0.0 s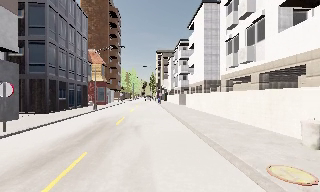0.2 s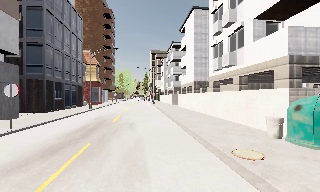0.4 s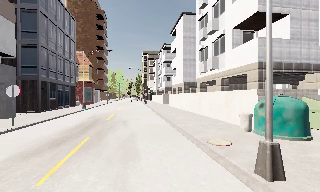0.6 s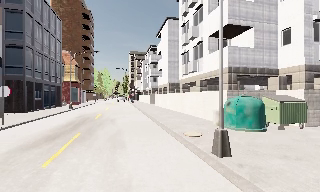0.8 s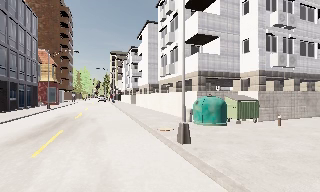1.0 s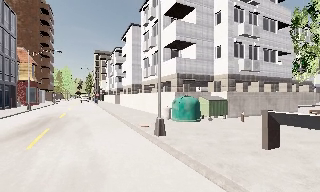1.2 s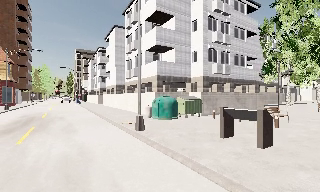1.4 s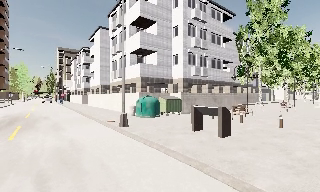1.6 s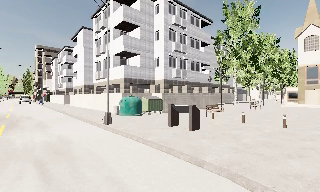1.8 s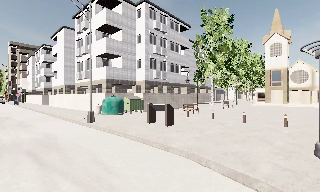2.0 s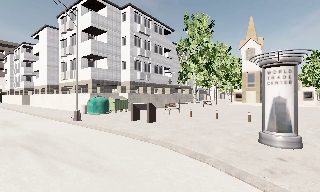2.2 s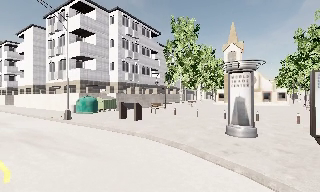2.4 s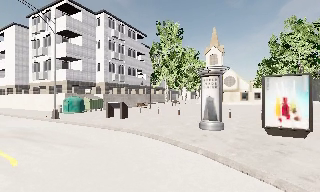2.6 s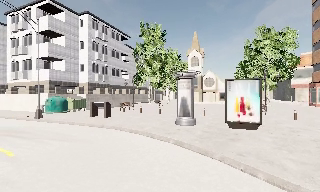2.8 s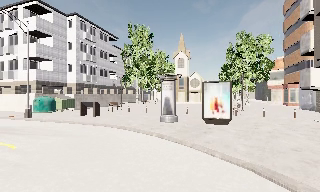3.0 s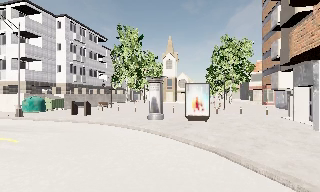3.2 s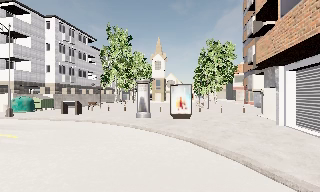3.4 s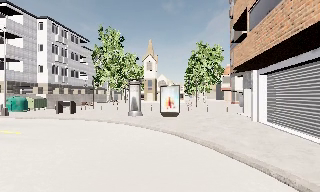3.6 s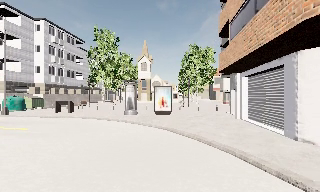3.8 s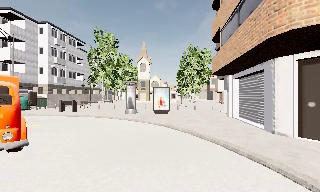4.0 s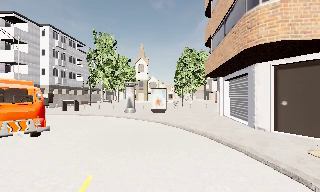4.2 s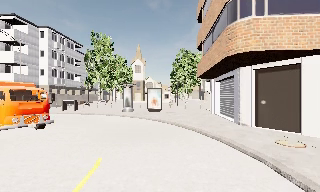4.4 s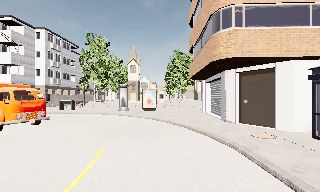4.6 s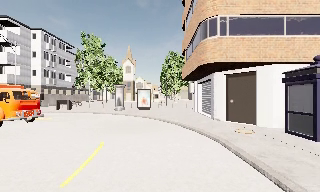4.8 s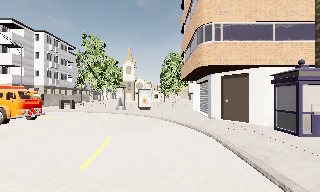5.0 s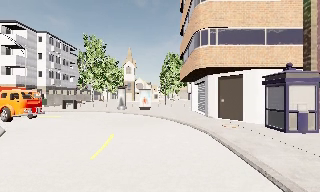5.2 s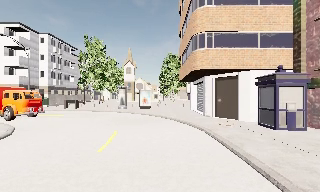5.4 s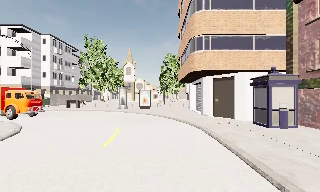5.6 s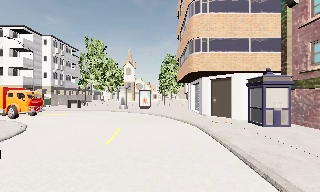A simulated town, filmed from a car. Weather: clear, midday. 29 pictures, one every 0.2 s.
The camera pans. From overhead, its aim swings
clockwise.
The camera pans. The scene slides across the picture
to the left.
0.0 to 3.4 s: The camera pans to its right, which is clockwise from overhead, by about 75 degrees. It travels backward, about 18 m.
3.4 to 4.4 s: The camera travels backward, about 5 m, so what stands in front gets smaller.
4.4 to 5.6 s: The camera travels backward, about 3.5 m, so what stands in front gets smaller. It loses speed.
The film runs backward here.
